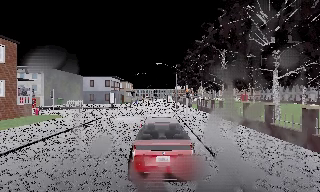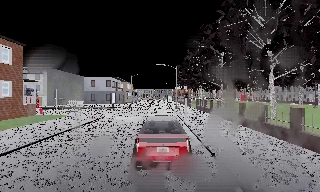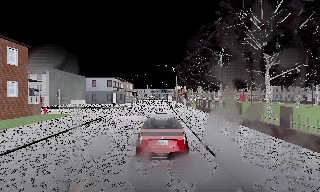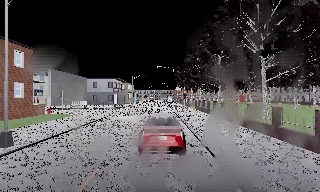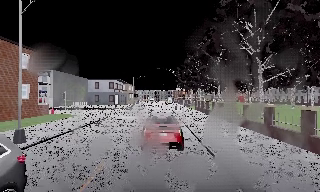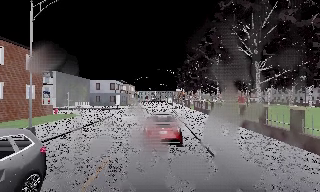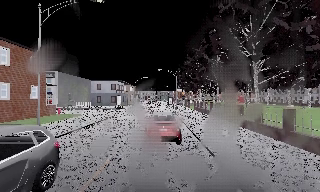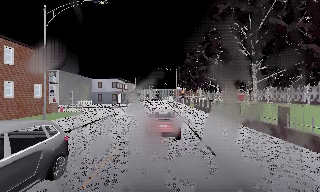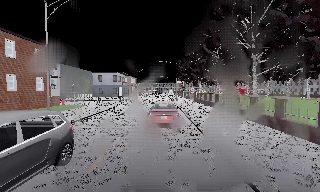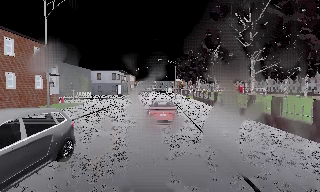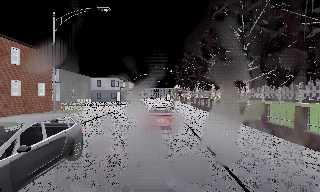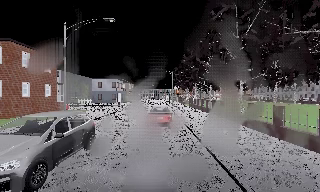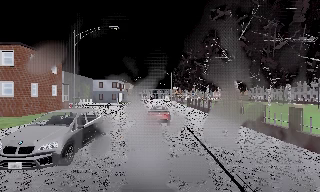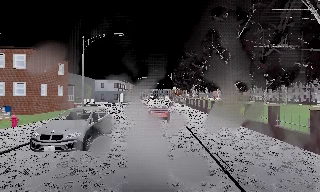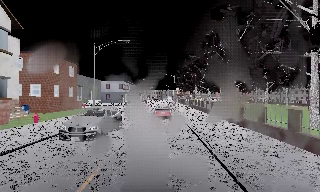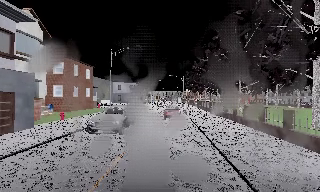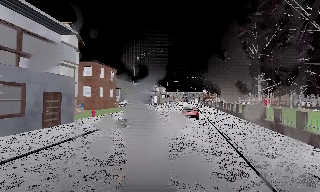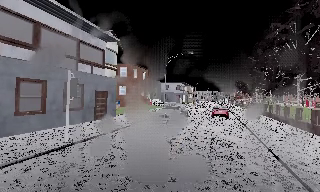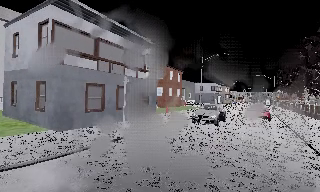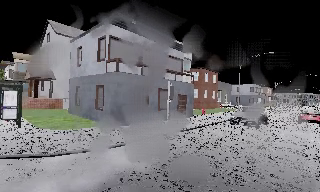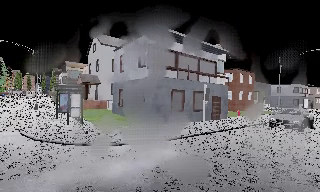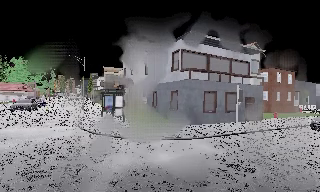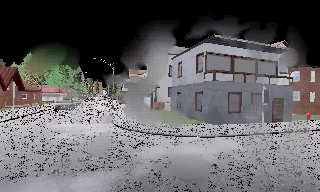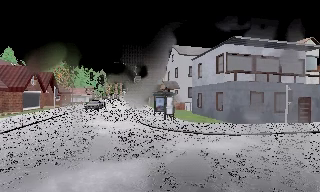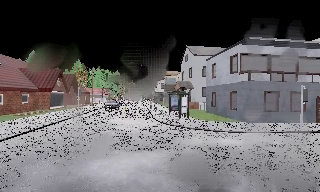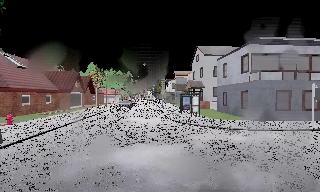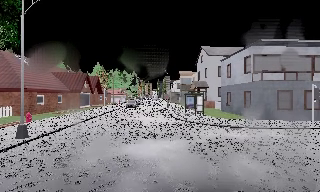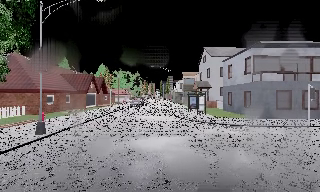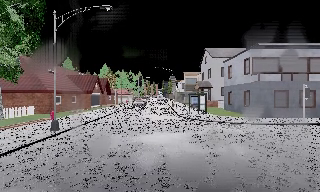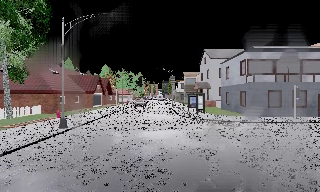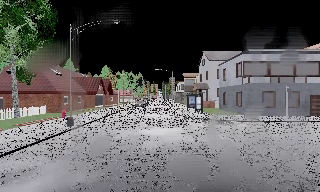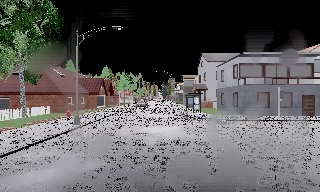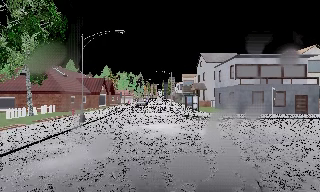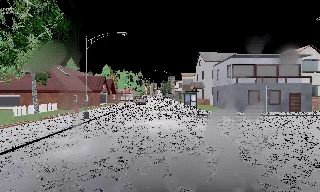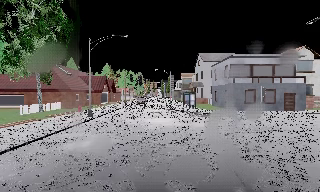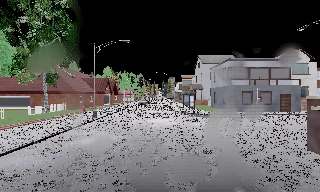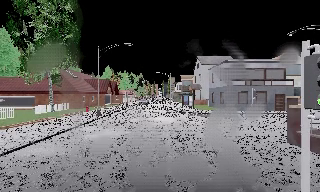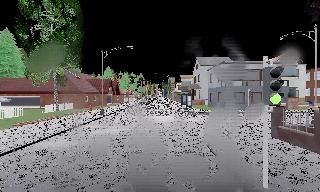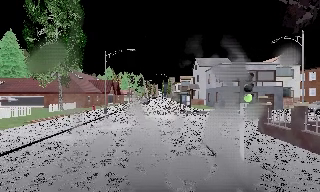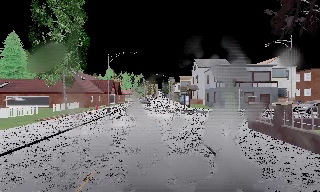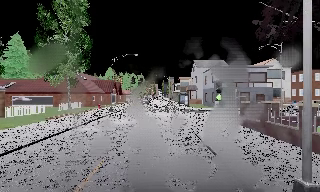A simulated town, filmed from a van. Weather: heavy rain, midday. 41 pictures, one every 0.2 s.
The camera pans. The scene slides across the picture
to the right.
The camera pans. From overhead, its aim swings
counterclockwise.
0.0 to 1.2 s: The camera travels backward, about 3.5 m, so what stands in front gets smaller.
1.2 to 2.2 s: The camera travels backward, about 3 m, so what stands in front gets smaller. It gains speed.
2.2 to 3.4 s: The camera swings to its left by about 20 degrees, and the scene slides to the right. It travels backward, about 8 m, so what stands in front gets smaller.
3.4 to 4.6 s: The scene slides to the right, as the camera pans about 60 degrees to its left. It travels backward and to its left, about 7 m.
4.6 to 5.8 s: The camera swings to its left by about 10 degrees, and the scene slides to the right. It travels backward, about 5 m, so what stands in front gets smaller.
5.8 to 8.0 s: The camera travels backward, about 11 m, so what stands in front gets smaller.
The film runs backward here.
